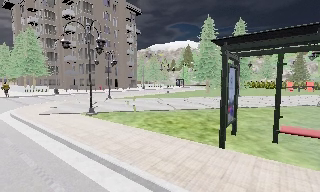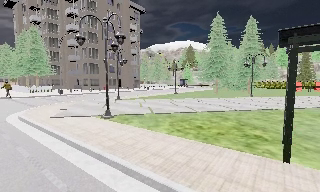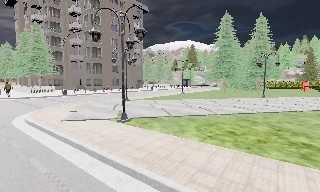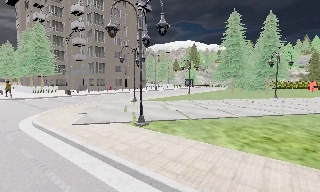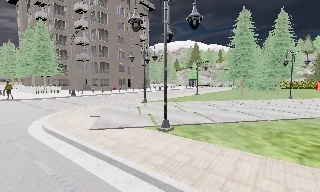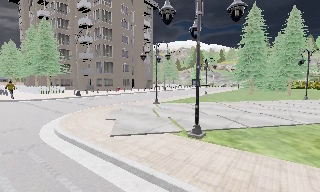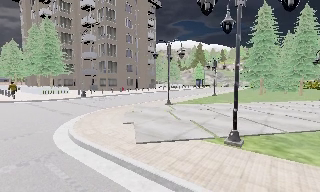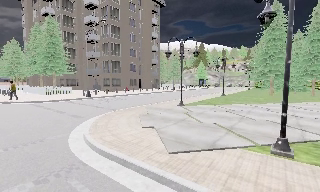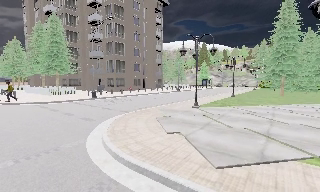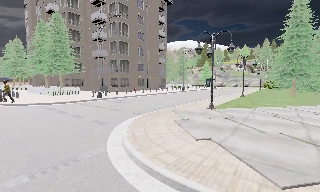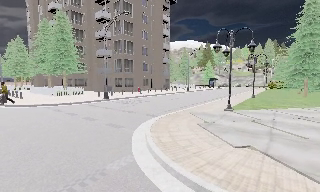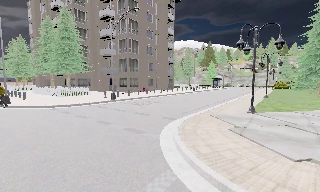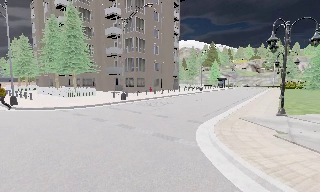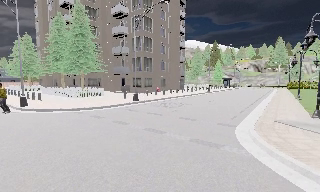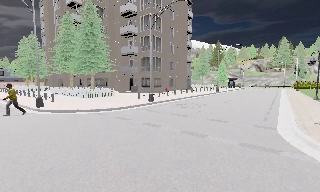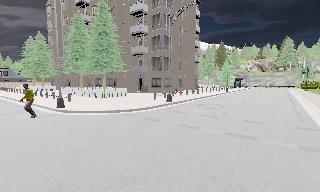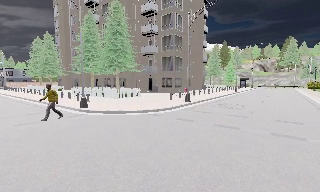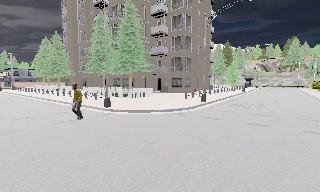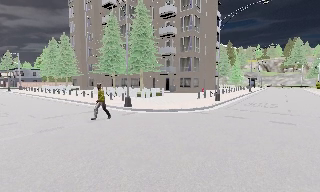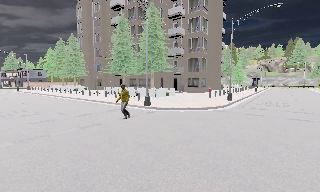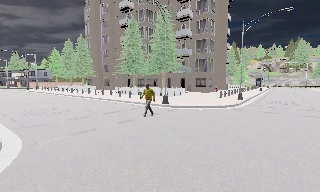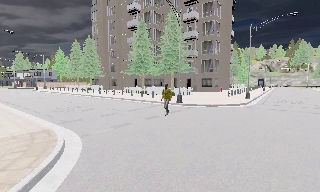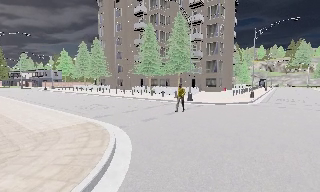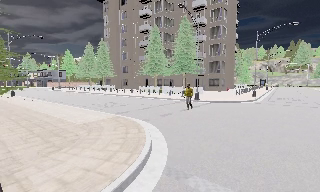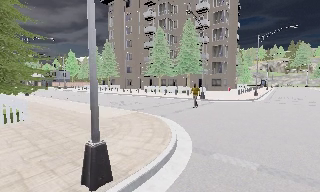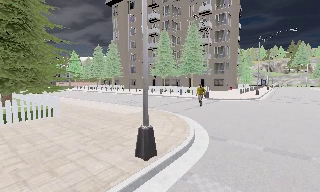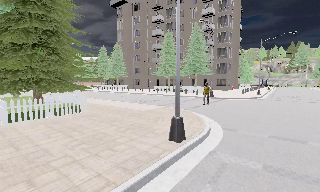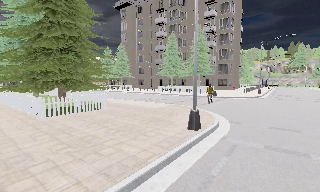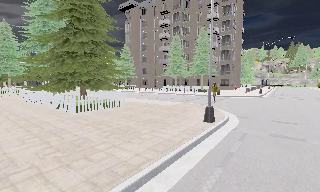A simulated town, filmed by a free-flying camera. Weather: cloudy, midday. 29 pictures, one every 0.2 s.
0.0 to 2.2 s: The camera travels to its left and forward, about 12 m, so close, fixed things drift to the right.
2.2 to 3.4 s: The camera travels to its left, about 9 m, so close, fixed things drift to the right.
3.4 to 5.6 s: The camera travels to its left and backward, about 15 m, so close, fixed things drift to the right.
The film runs forward here.
